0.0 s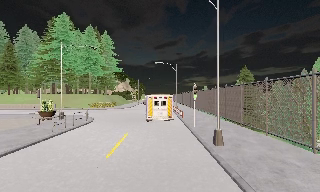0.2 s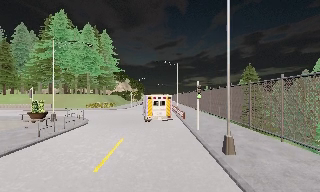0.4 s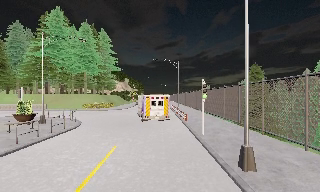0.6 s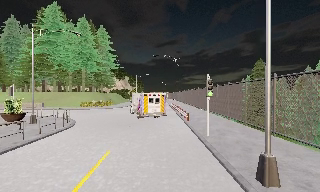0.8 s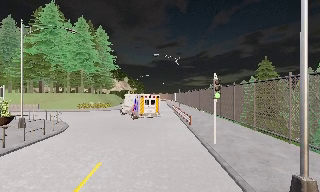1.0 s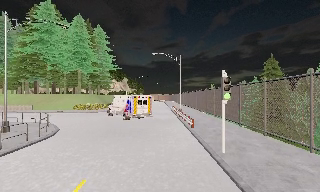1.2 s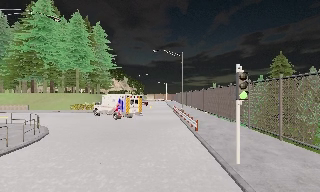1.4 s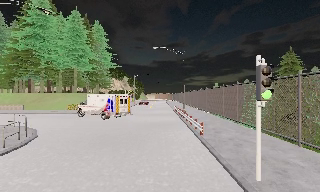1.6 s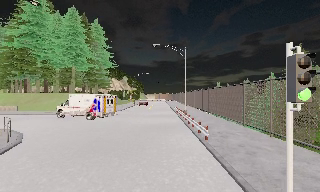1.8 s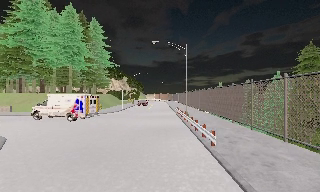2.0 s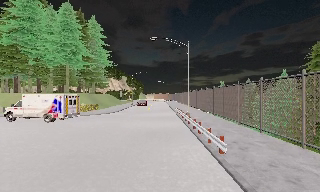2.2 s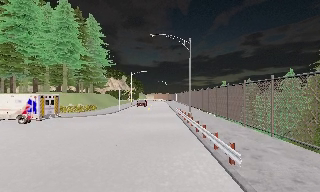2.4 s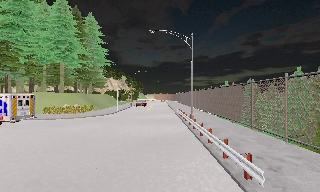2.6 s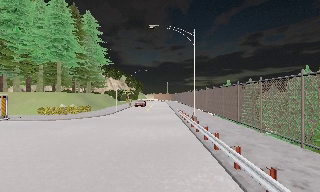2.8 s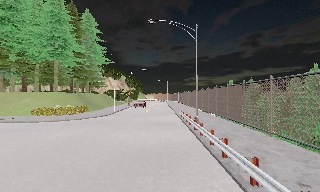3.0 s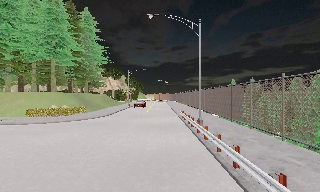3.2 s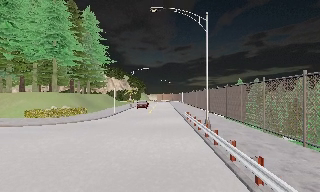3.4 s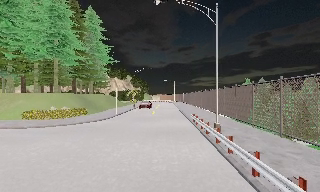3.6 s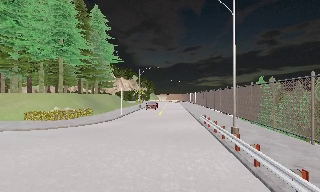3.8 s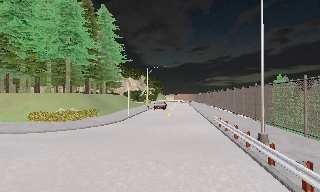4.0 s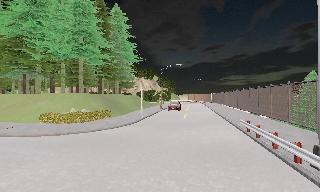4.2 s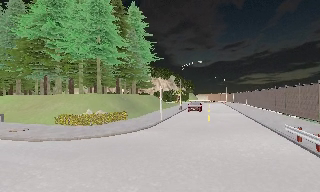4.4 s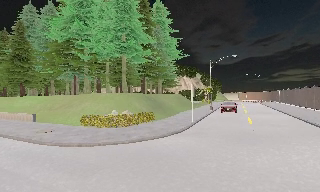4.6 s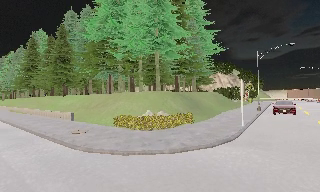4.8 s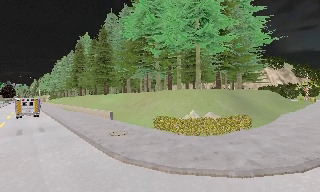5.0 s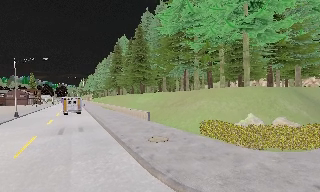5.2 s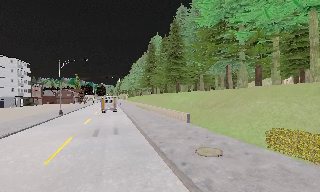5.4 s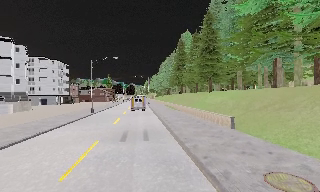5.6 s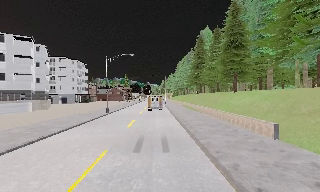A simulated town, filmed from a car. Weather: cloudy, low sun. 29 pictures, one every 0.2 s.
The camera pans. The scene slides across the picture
to the right.
The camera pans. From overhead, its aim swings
counterclockwise.
0.0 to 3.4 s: The camera travels forward, about 17 m, so what stands in front looms larger.
3.4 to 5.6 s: The scene slides to the right, as the camera pans about 85 degrees to its left. It travels forward, about 18 m.
The film runs forward here.
